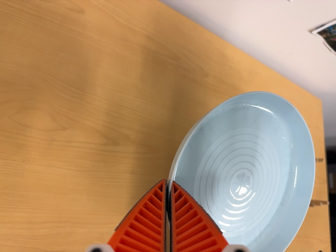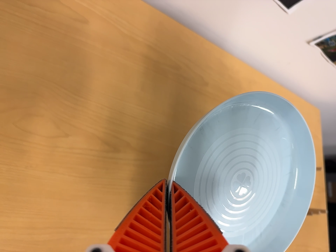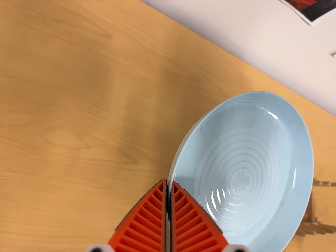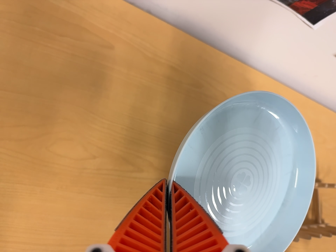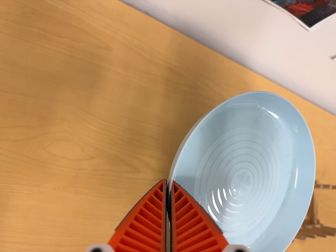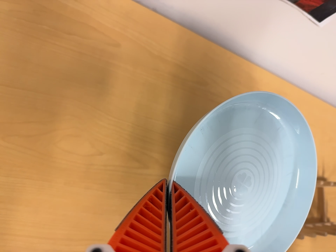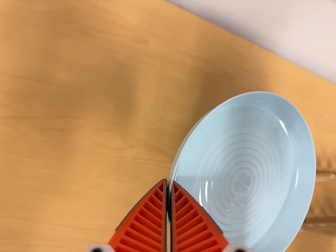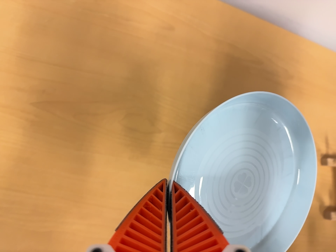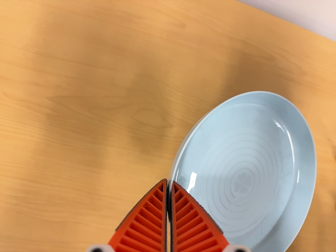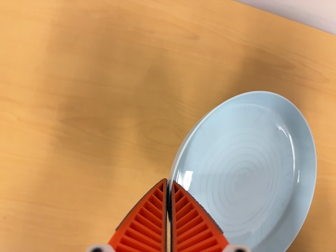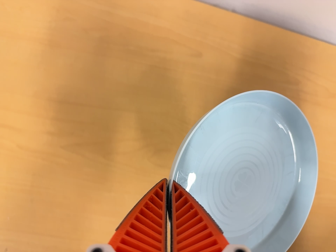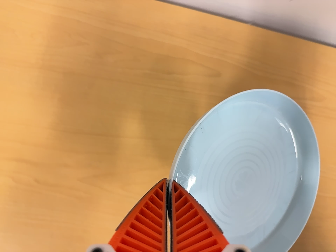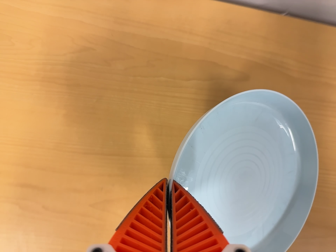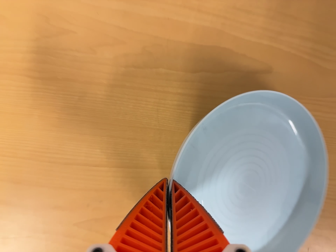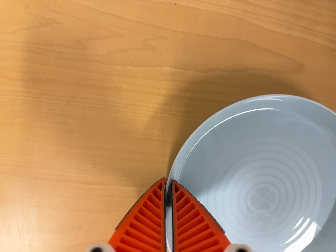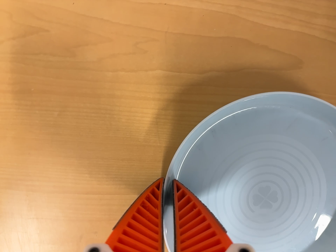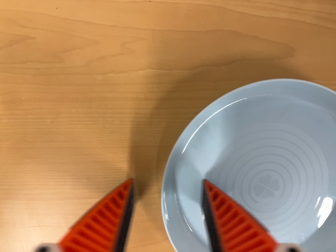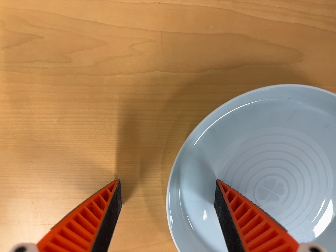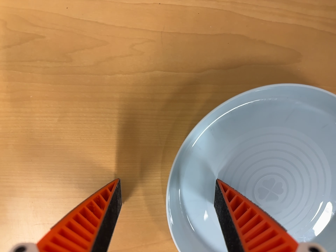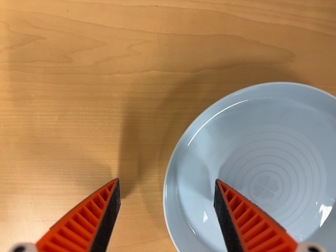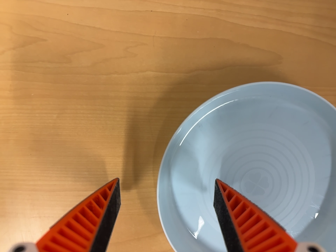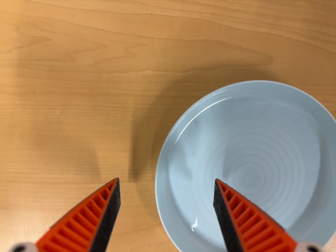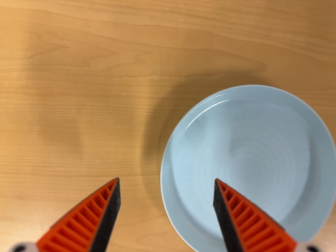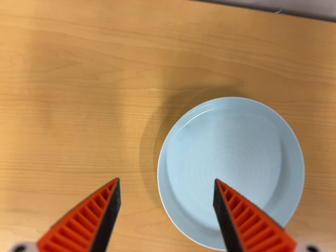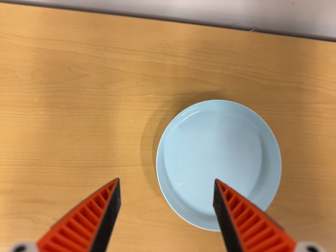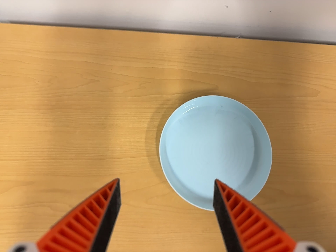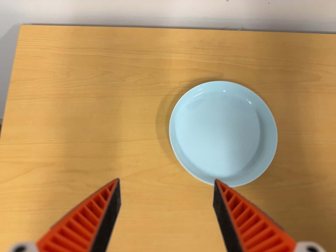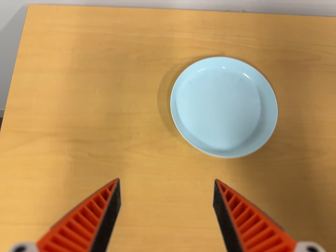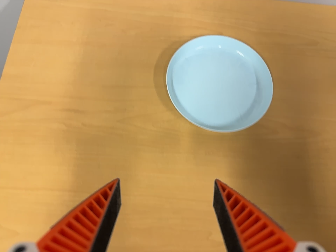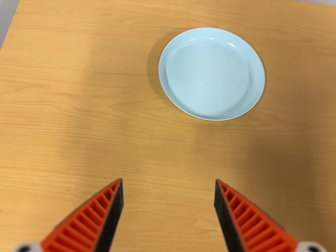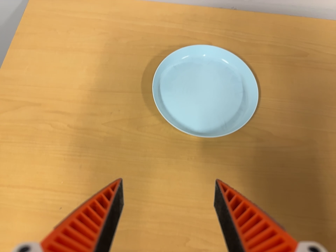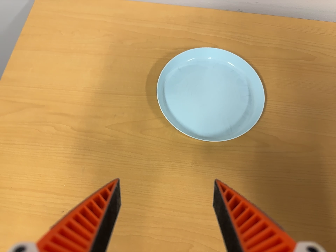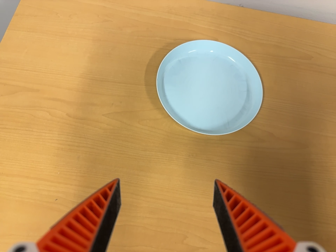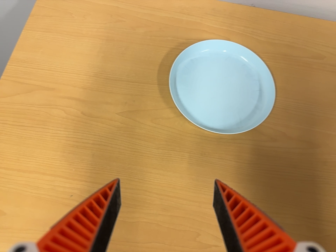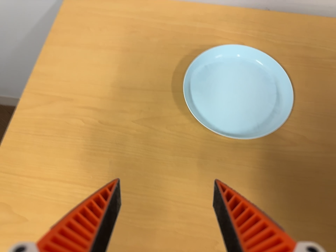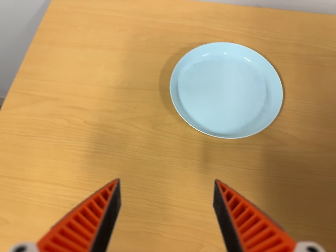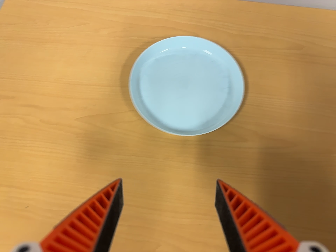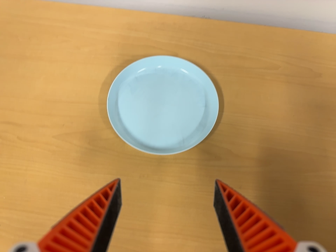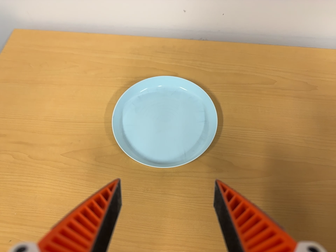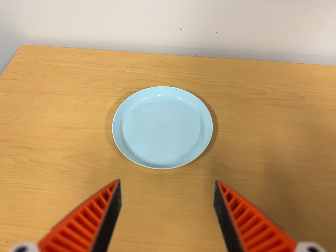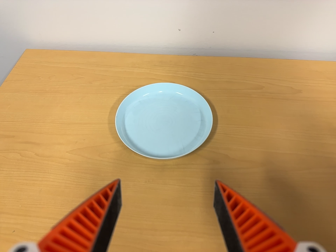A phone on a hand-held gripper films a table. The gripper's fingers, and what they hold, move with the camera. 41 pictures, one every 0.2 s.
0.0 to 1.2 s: The camera swings to its left by about 10 degrees, and the scene slides to the right.
1.2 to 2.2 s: The camera pans to its left by about 15 degrees. It travels toward the top of its view, about 12 cm, so close, fixed things drift downward.
2.2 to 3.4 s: The camera travels forward and toward the top of its view, about 20 cm, so what stands in front looms larger. Its aim tips toward the bottom of its view by about 20 degrees.
3.4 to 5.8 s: The camera travels toward the bottom of its view and backward, about 40 cm. Its aim tips toward the top of its view by about 30 degrees.
5.8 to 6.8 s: The camera shifts only a little, or ends up much as it began.
6.8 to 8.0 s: The camera travels to its right and toward the bottom of its view, about 14 cm, so close, fixed things drift to the left. Its aim tips toward the top of its view by about 15 degrees.
The film runs backward here.
